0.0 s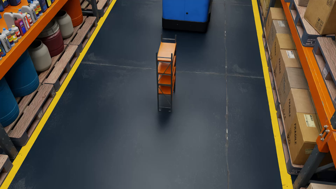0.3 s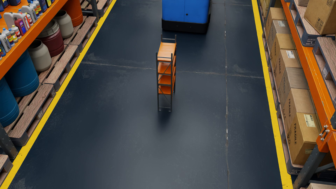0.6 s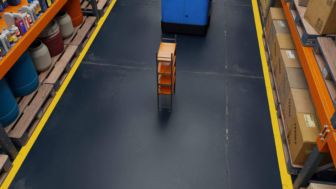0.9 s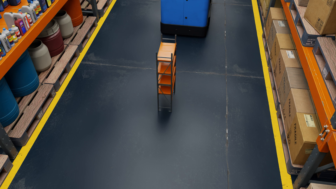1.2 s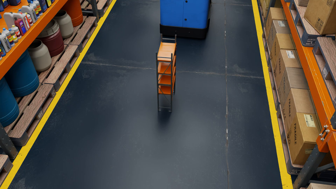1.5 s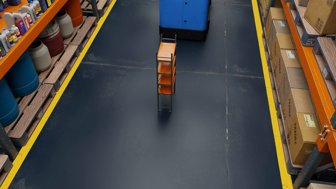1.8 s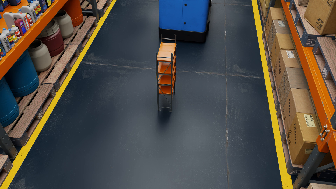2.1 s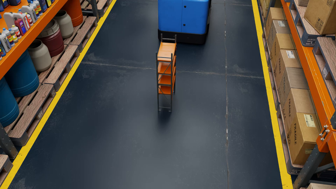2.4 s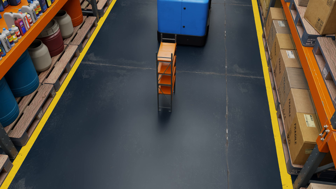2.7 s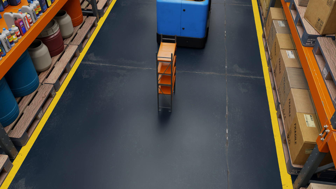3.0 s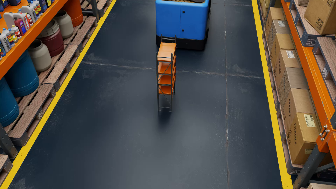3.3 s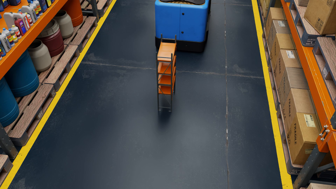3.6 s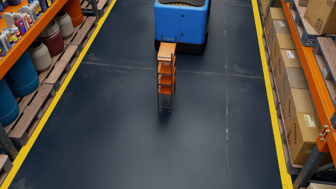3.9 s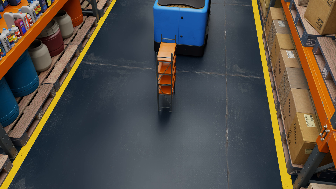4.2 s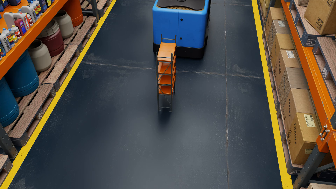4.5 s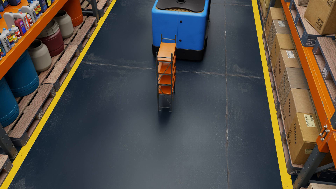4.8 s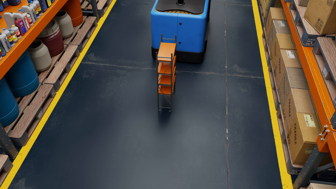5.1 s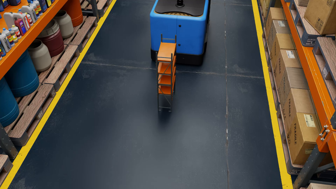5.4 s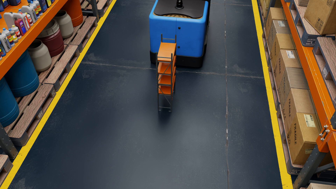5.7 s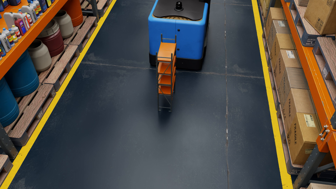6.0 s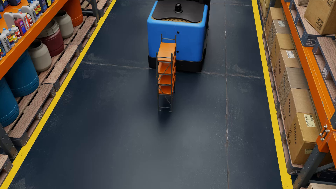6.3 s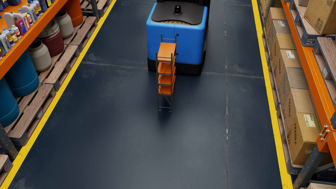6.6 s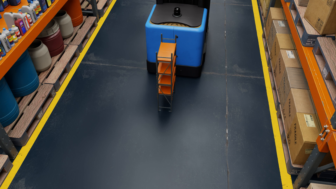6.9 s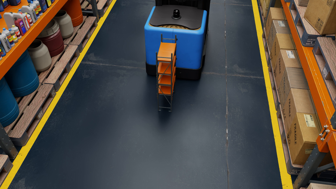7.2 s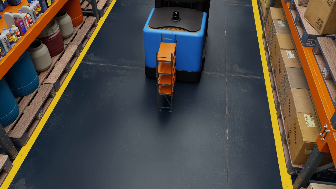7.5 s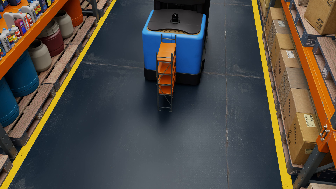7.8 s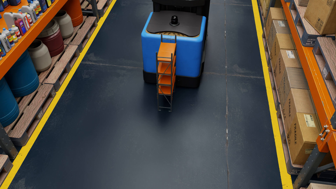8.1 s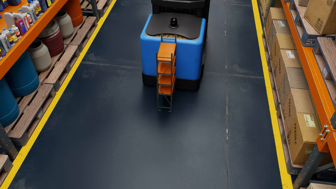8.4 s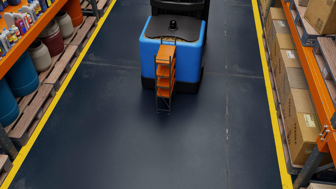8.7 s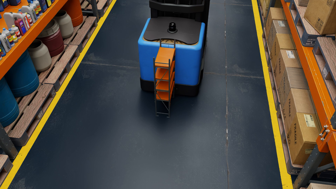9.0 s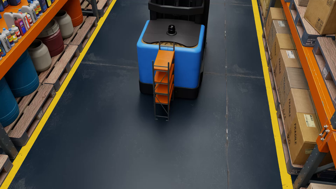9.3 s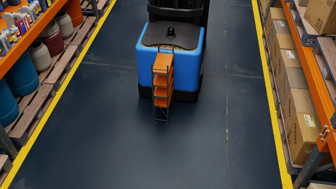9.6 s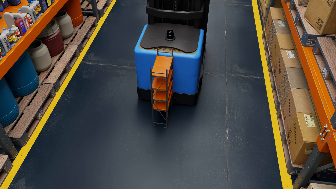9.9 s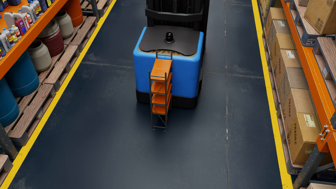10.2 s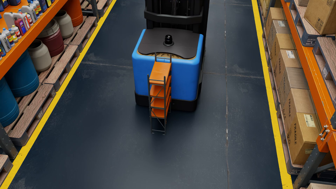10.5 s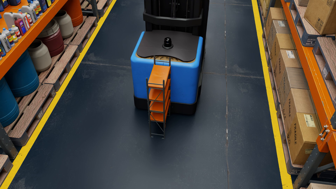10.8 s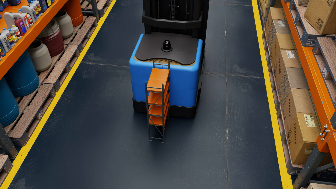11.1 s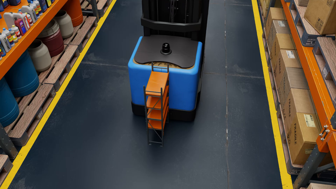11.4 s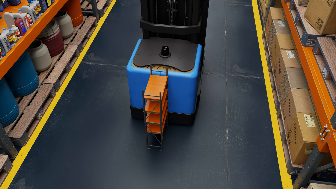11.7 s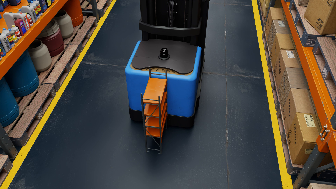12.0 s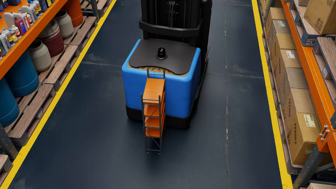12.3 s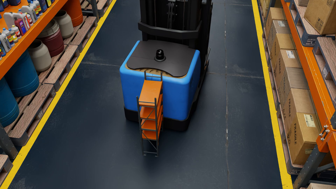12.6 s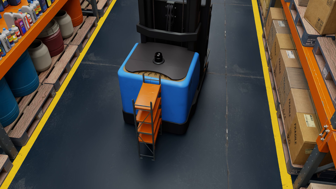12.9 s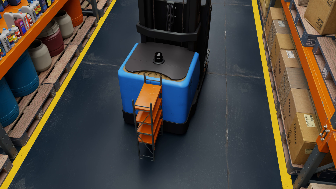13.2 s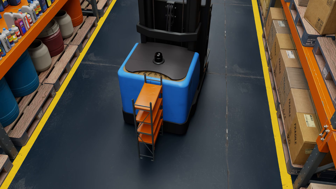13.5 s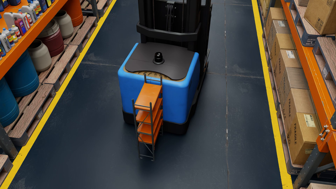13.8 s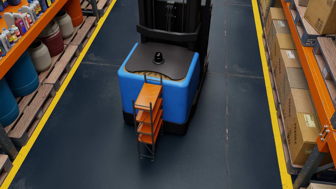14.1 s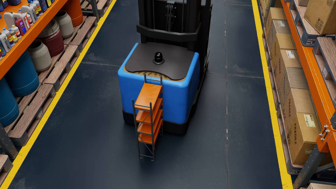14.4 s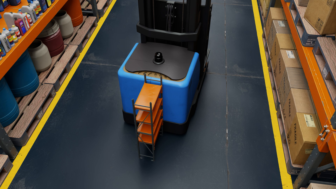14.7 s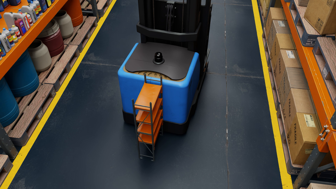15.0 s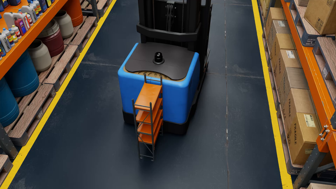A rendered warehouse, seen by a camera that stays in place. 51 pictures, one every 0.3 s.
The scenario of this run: A forklift runs into an object in its way.
